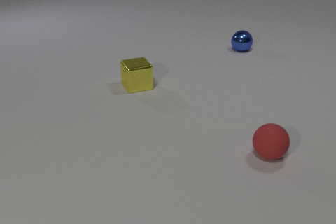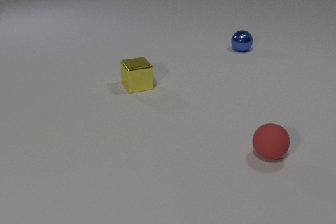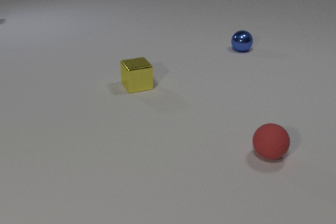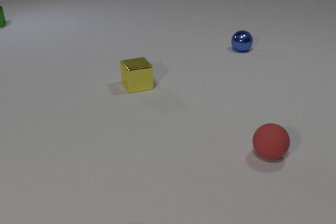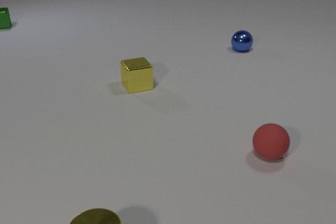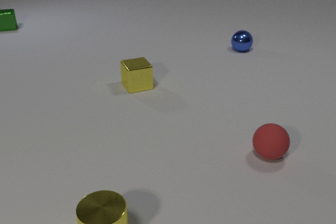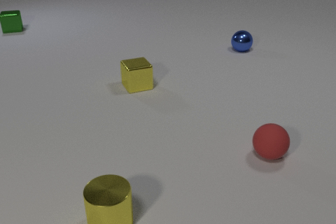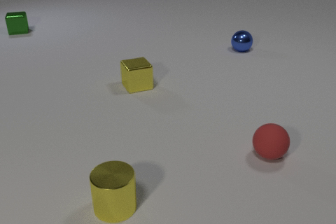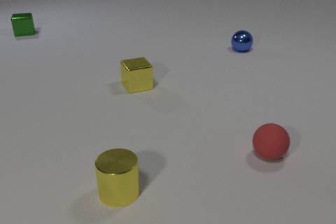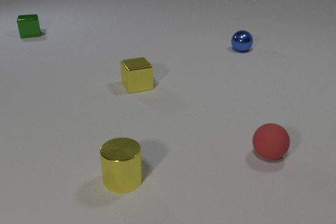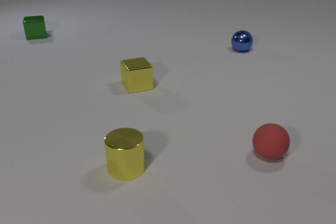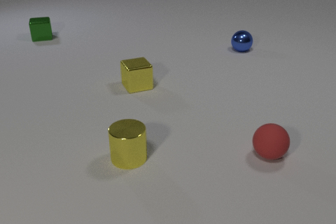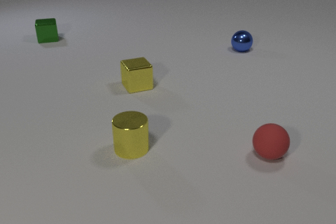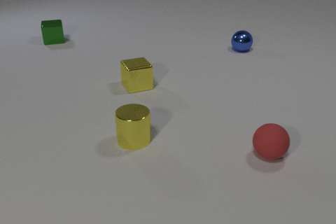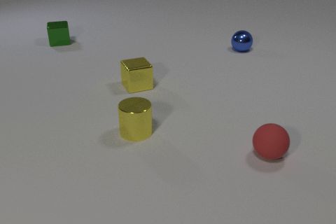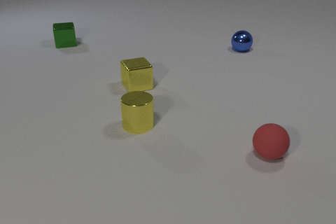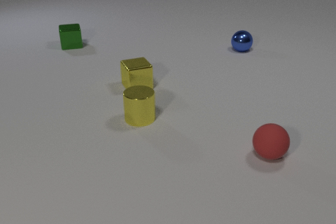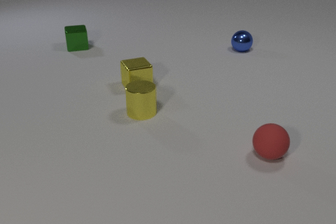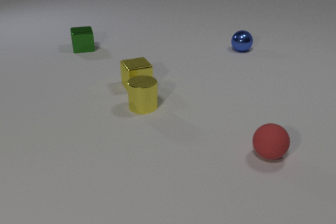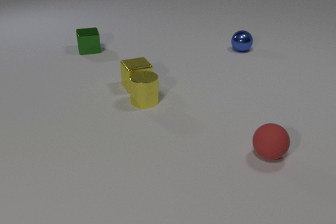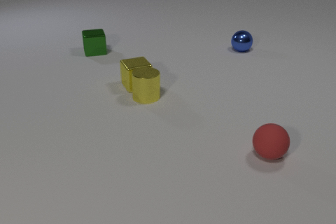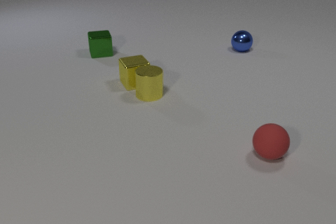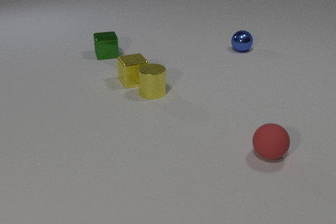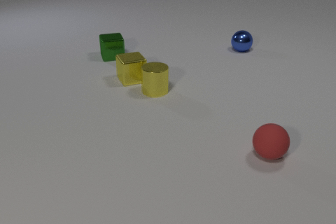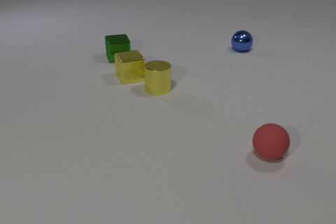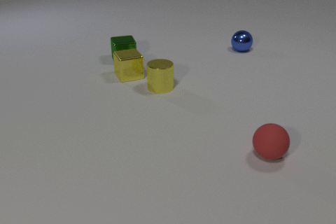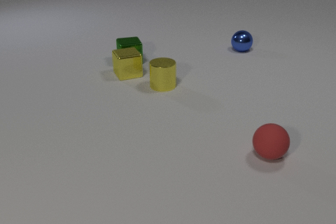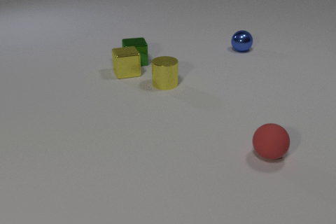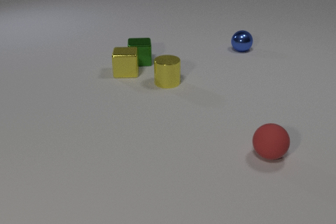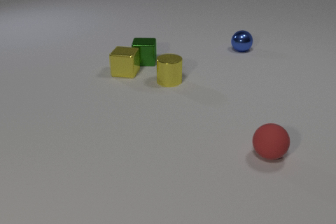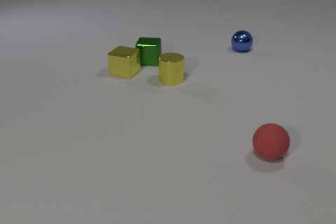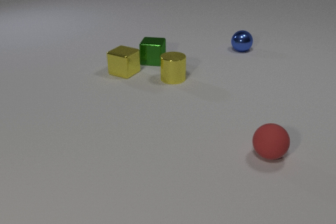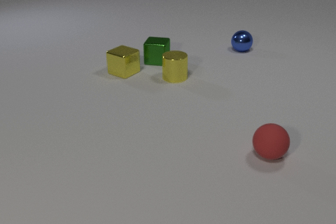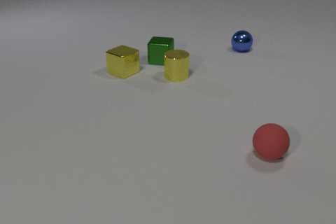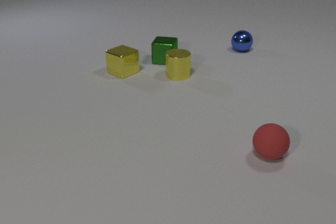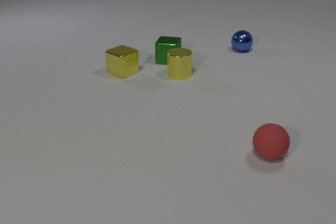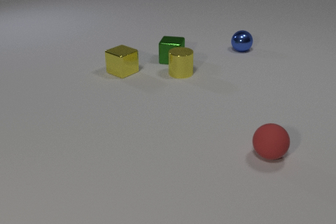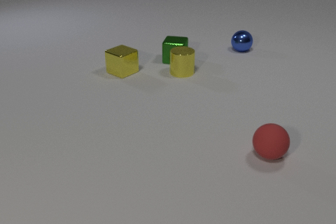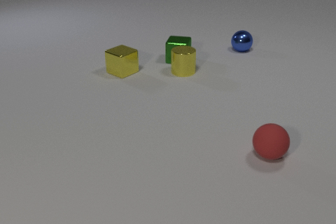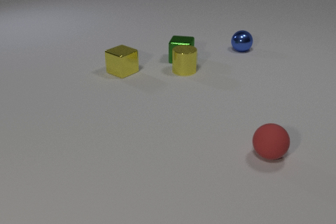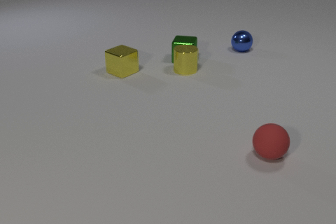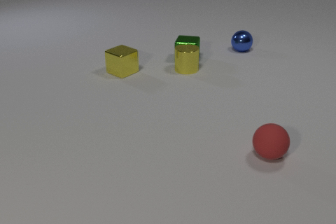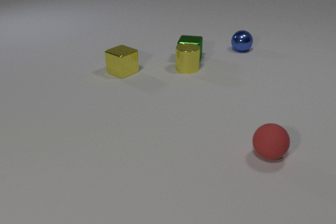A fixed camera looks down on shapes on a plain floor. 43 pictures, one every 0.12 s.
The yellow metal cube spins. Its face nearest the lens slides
to the left.
The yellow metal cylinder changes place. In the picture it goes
away from the camera.
0.00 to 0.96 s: The yellow metal cylinder comes in at the bottom edge, slides away from the camera. The green metal cube comes in at the left edge, slides toward the camera and to the right.
0.96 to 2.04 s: The yellow metal cylinder slides away from the camera. The green metal cube slides toward the camera and to the right.
2.04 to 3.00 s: The yellow metal cylinder slides away from the camera. The yellow metal cube slides away from the camera. The green metal cube slides to the right and toward the camera. The yellow metal cylinder and the yellow metal cube collide.
3.00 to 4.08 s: The yellow metal cylinder slides away from the camera and to the right. The yellow metal cube slides away from the camera and to the left, spins clockwise seen from above by about 60 degrees, its near face sliding to the left. The green metal cube slides to the right, spins clockwise seen from above by about 30 degrees, its near face sliding to the left. The yellow metal cube and the green metal cube collide.
4.08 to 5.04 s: The yellow metal cylinder slides away from the camera and to the right. The green metal cube slides to the right.
How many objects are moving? 3.
Are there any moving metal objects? yes.
How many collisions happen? 2.
